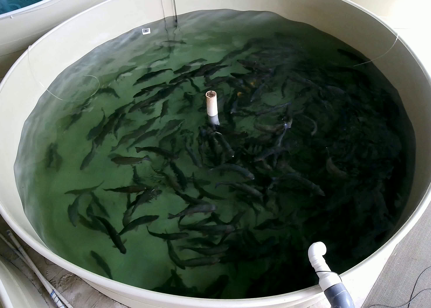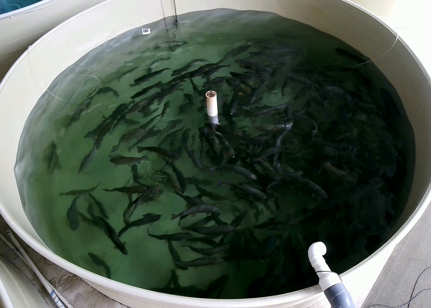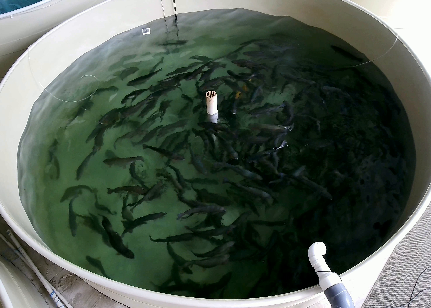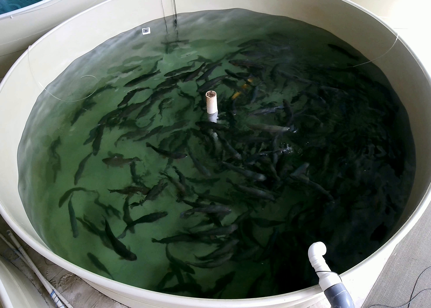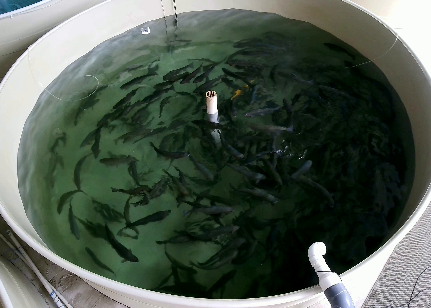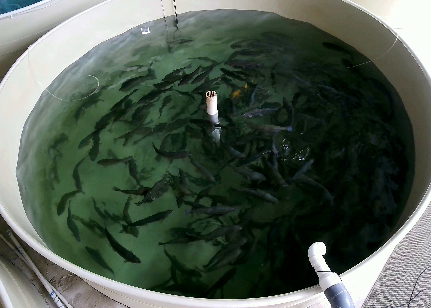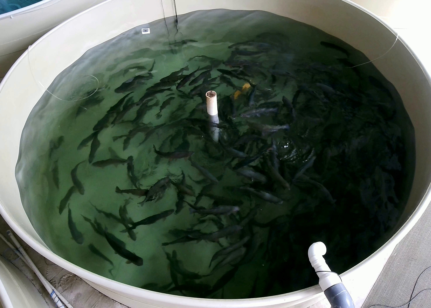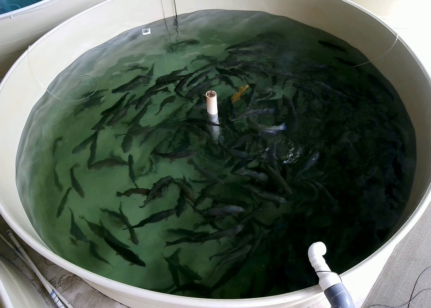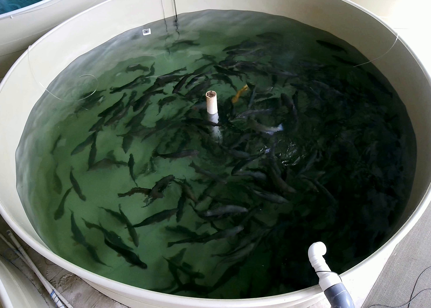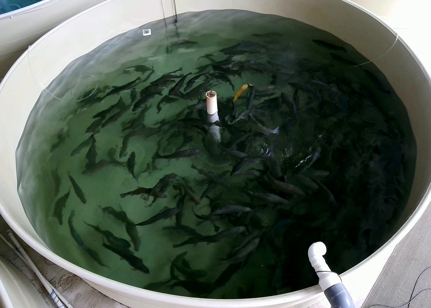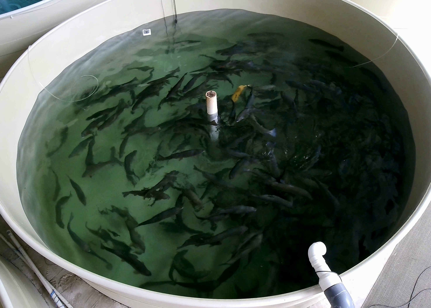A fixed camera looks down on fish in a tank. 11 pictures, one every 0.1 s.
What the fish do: Foraging.
